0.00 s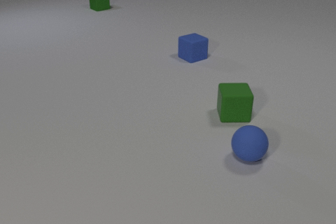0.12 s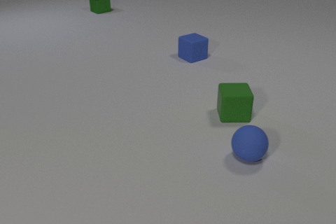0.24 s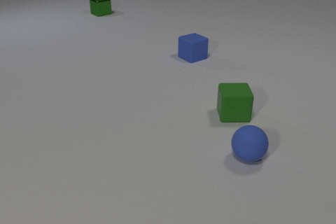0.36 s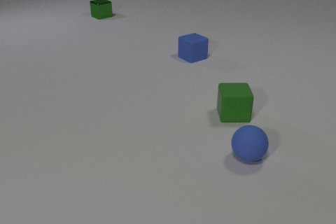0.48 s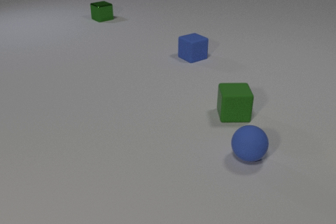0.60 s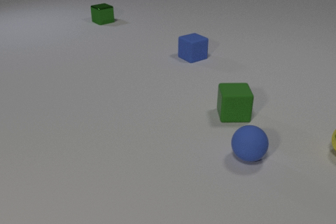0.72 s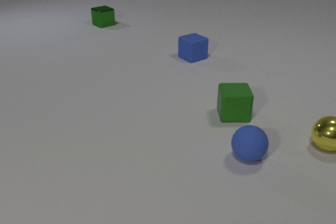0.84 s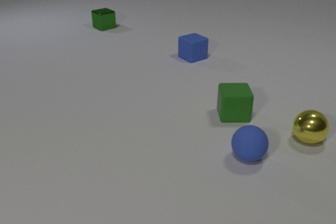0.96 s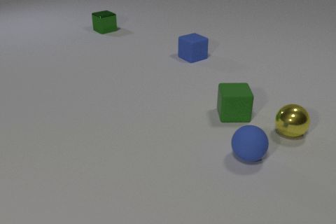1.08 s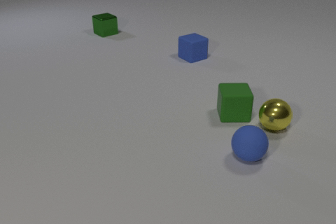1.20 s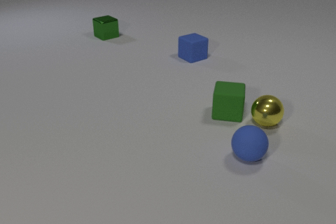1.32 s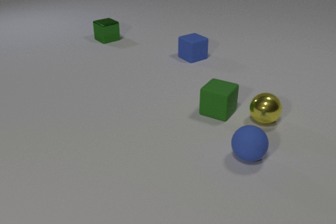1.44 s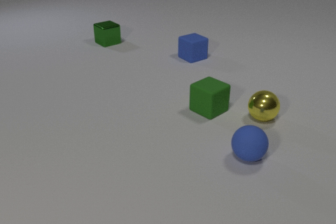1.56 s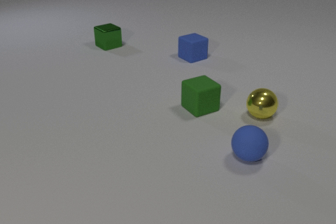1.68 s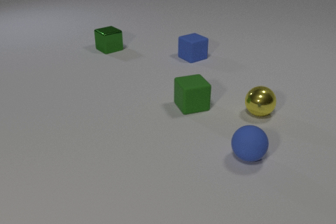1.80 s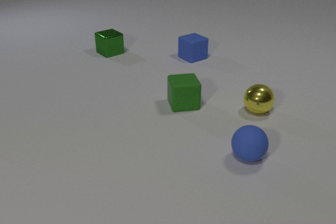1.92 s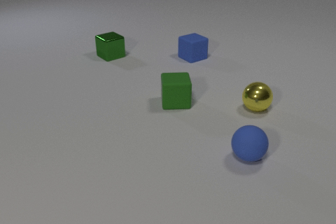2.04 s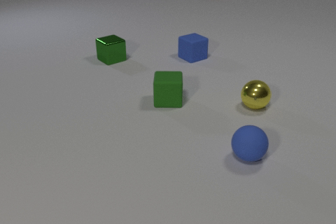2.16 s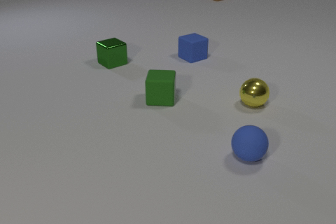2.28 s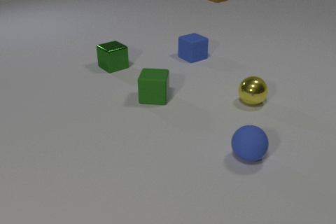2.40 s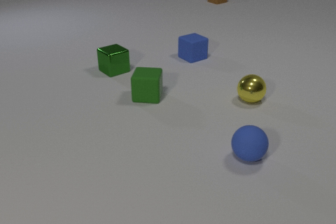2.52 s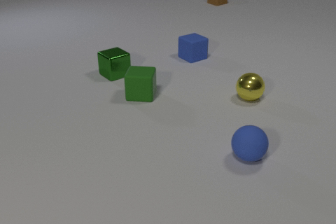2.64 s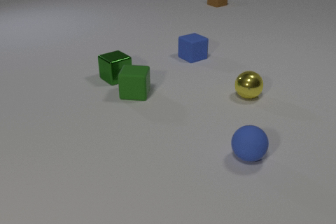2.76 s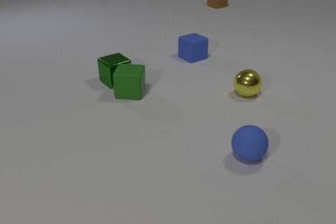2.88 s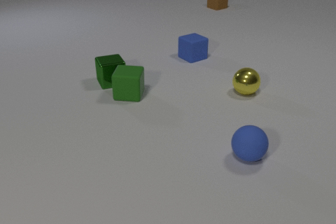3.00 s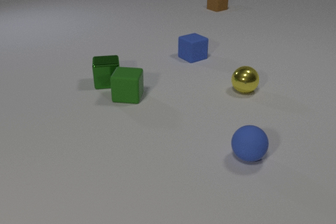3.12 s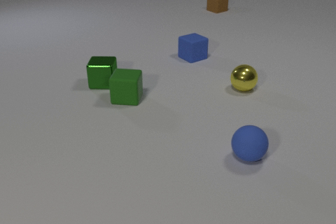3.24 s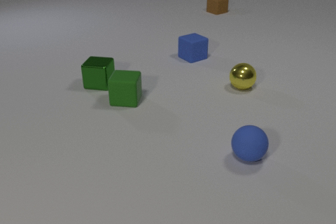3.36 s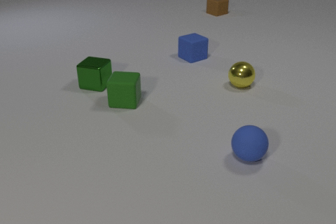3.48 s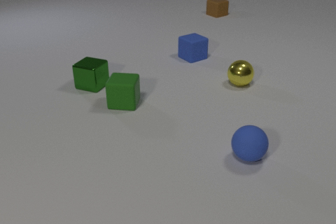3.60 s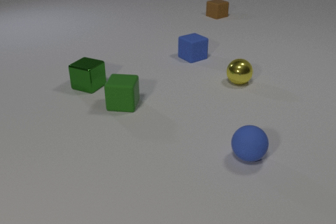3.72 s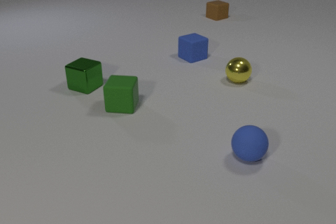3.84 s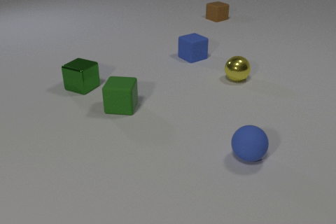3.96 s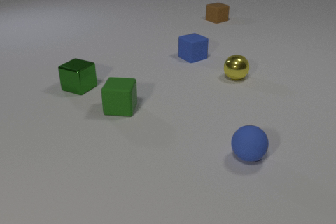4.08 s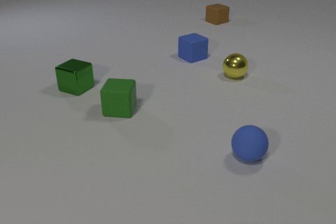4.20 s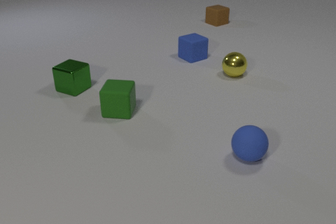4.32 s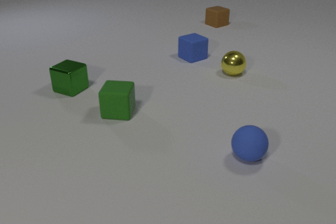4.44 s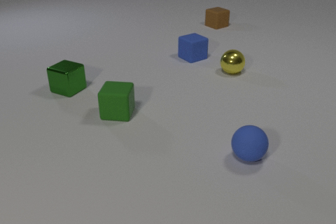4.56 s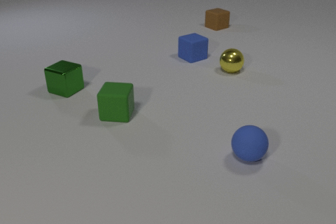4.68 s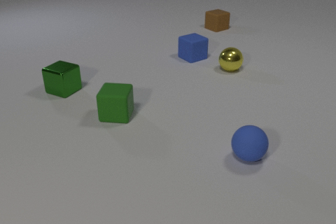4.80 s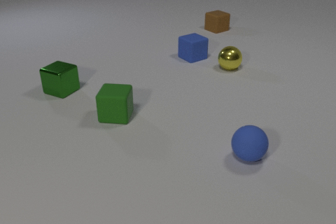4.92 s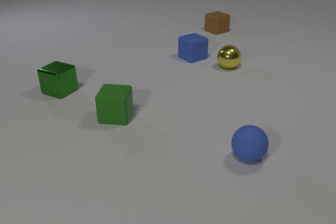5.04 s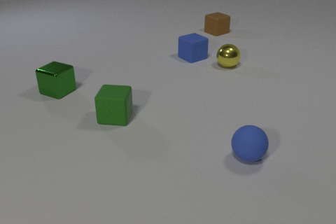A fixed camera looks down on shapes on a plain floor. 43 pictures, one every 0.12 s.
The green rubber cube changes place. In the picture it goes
to the left.
The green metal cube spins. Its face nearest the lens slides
to the left.
0.00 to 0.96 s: The yellow metal sphere comes in at the right edge, rolls to the left. The green metal cube slides toward the camera.
0.96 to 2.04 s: The yellow metal sphere rolls away from the camera and to the left. The green rubber cube slides to the left, spins so that its near face slides to the left, clockwise seen from above. The brown rubber cube comes in at the top edge, slides toward the camera. The green metal cube slides toward the camera. The yellow metal sphere and the green rubber cube collide.
2.04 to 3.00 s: The yellow metal sphere rolls away from the camera. The green rubber cube slides to the left. The brown rubber cube slides toward the camera. The green metal cube slides toward the camera, spins clockwise seen from above by about 30 degrees, its near face sliding to the left. The green rubber cube and the green metal cube collide.
3.00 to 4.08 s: The yellow metal sphere rolls away from the camera. The green rubber cube slides toward the camera. The brown rubber cube slides toward the camera. The green metal cube slides to the left, spins so that its near face slides to the left, clockwise seen from above.
4.08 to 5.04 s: The yellow metal sphere rolls away from the camera. The green rubber cube slides toward the camera. The brown rubber cube slides toward the camera. The green metal cube slides to the left.
How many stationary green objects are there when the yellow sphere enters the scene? 1.
How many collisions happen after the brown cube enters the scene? 1.
What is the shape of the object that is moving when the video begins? cube.
